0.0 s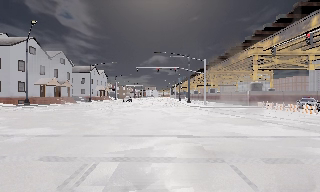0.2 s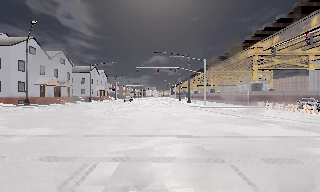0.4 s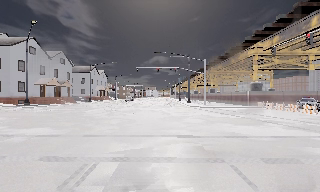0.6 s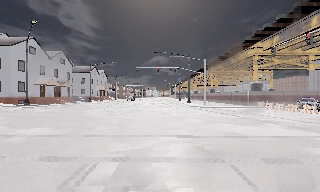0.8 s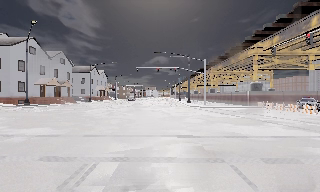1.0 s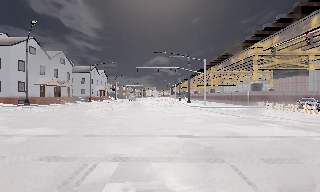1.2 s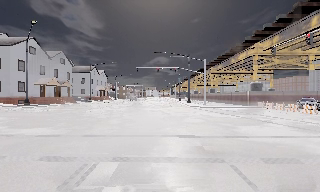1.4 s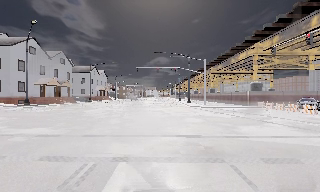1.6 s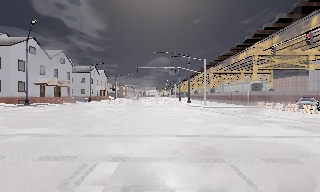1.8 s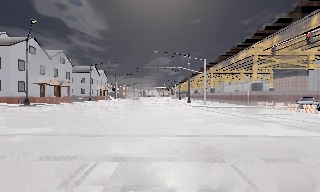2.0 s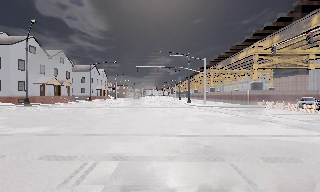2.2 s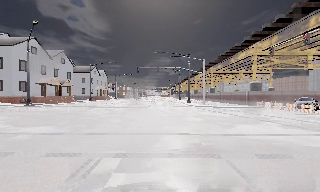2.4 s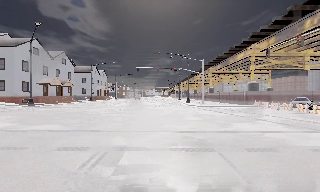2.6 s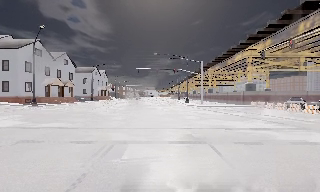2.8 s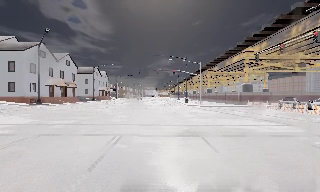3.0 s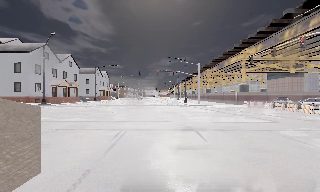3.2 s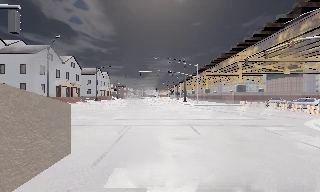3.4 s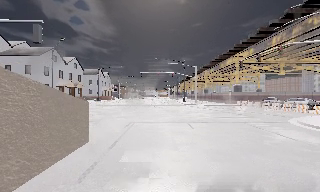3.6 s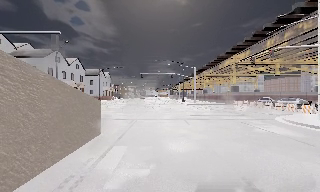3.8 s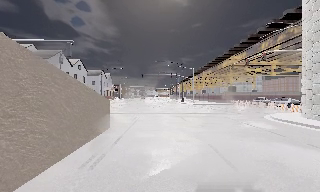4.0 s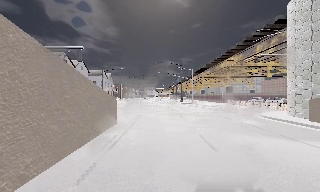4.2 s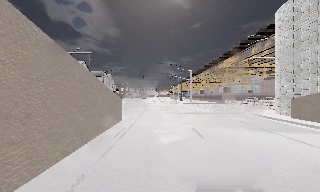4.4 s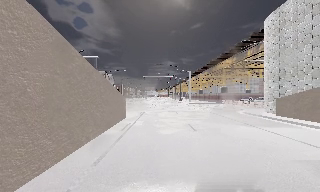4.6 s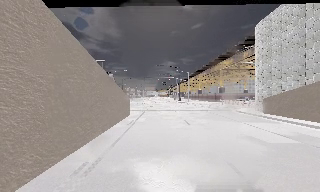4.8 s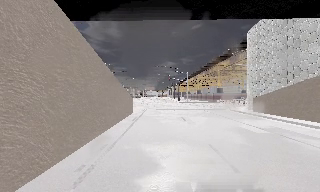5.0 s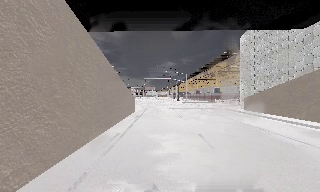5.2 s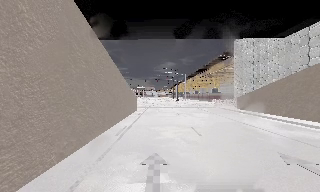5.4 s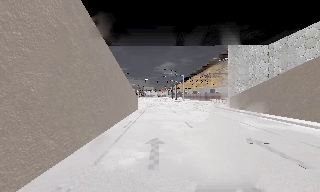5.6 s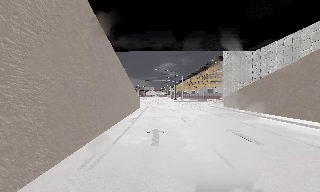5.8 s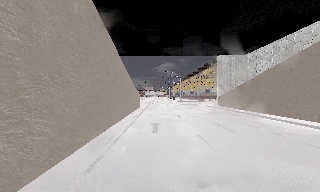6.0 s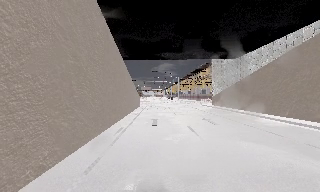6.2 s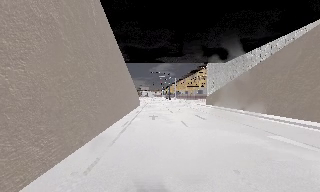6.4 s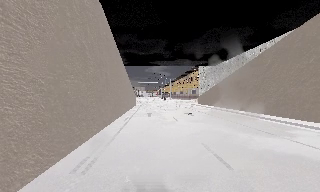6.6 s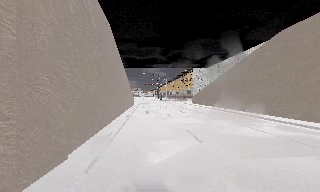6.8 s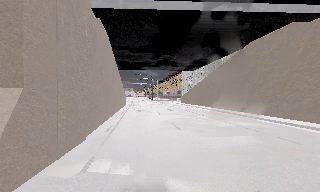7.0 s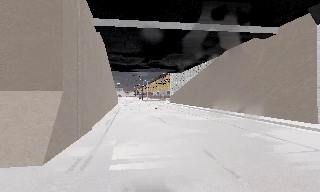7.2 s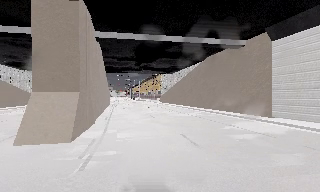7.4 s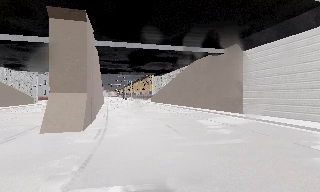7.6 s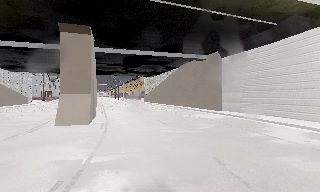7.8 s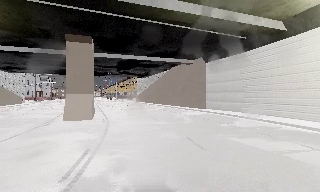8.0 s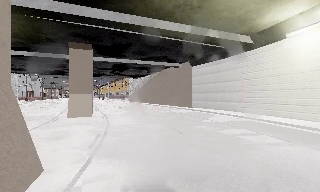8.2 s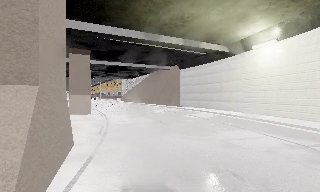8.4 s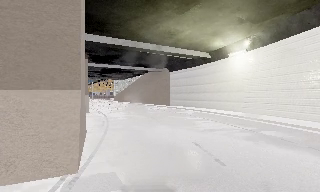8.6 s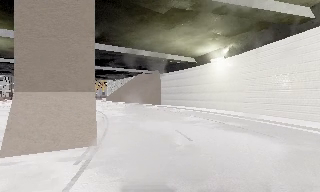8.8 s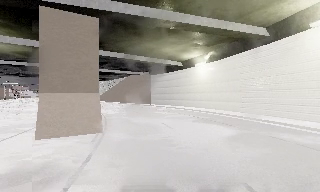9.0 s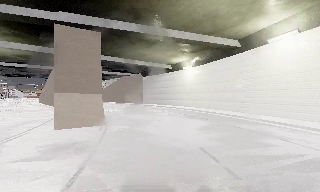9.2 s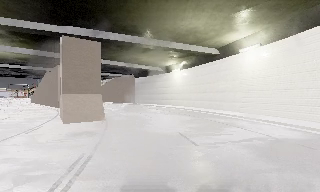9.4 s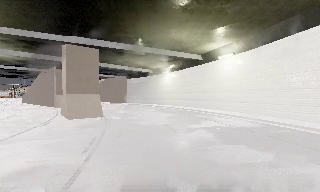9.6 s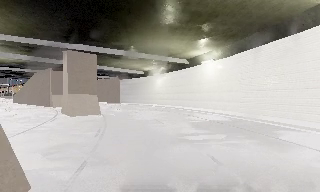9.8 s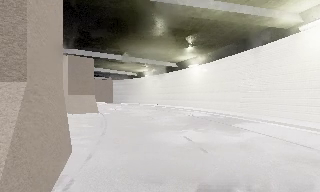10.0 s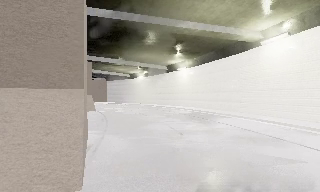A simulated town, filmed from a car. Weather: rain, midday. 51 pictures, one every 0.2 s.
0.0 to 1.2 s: The camera keeps its place and its aim.
1.2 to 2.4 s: The camera travels backward, about 1 m, so what stands in front gets smaller. It gains speed.
2.4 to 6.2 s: The camera travels backward, about 30 m, so what stands in front gets smaller. It gains speed.
6.2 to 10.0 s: The camera swings to its right by about 55 degrees, and the scene slides to the left. It travels backward, about 40 m.
The film runs backward here.
